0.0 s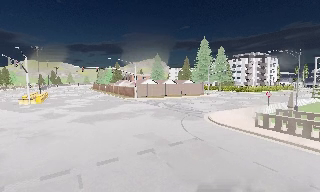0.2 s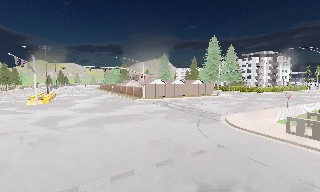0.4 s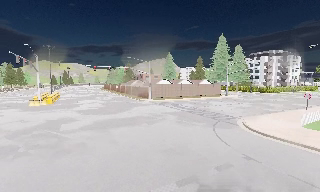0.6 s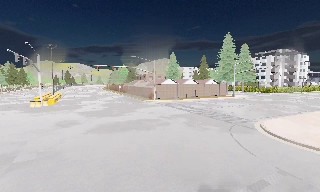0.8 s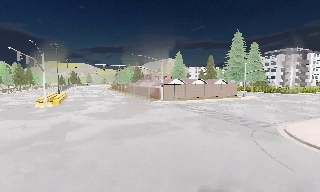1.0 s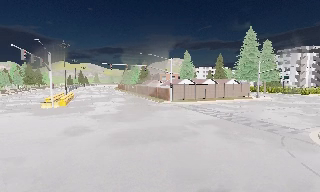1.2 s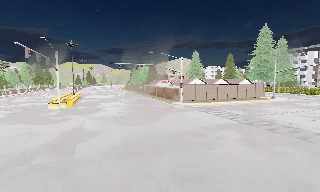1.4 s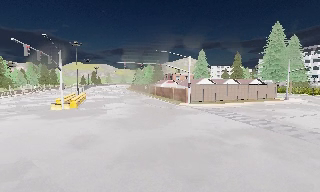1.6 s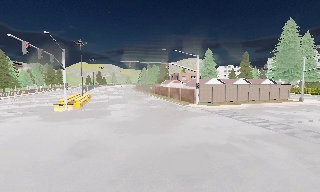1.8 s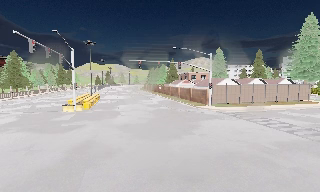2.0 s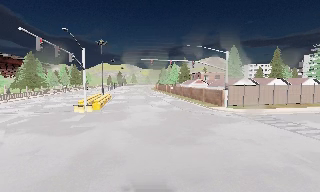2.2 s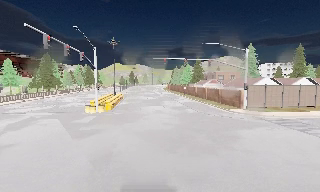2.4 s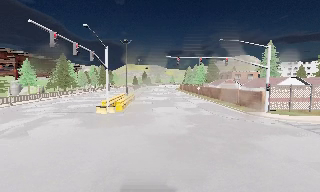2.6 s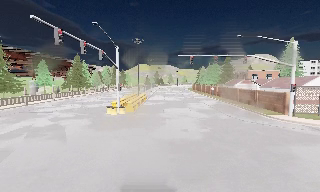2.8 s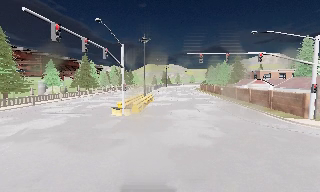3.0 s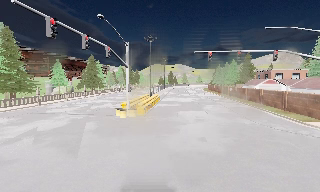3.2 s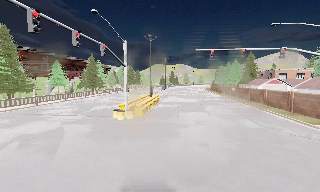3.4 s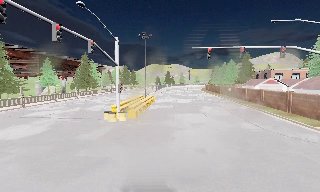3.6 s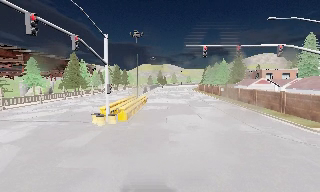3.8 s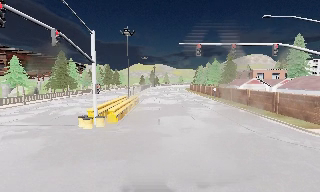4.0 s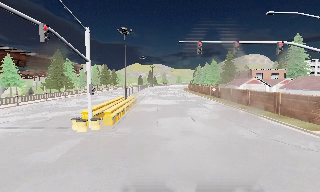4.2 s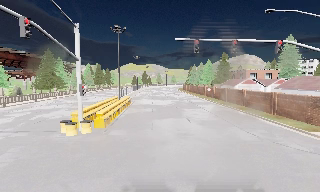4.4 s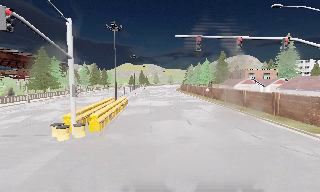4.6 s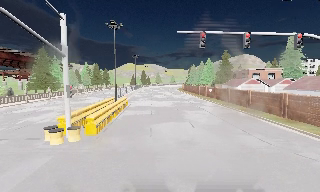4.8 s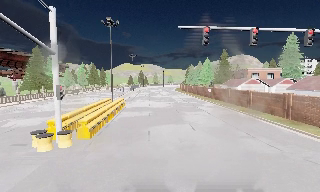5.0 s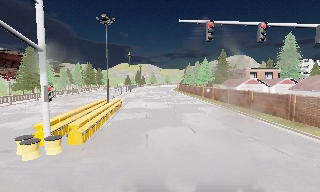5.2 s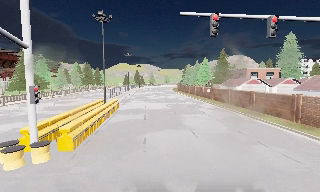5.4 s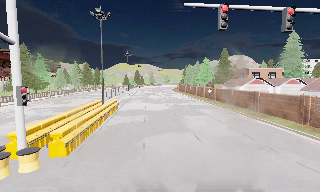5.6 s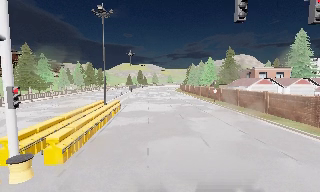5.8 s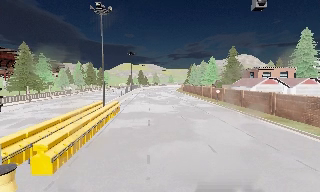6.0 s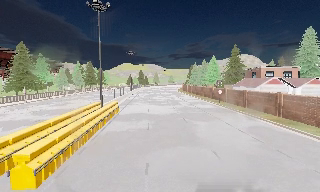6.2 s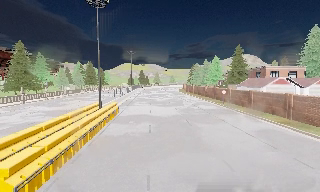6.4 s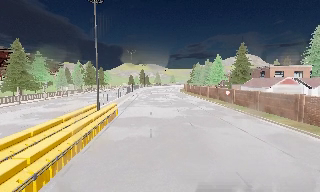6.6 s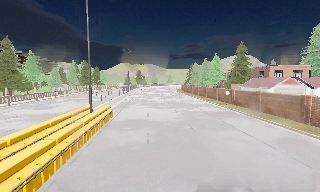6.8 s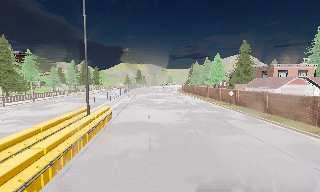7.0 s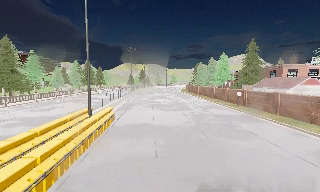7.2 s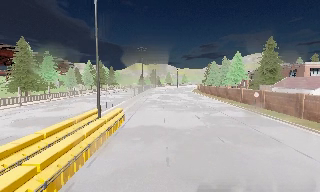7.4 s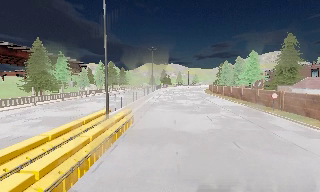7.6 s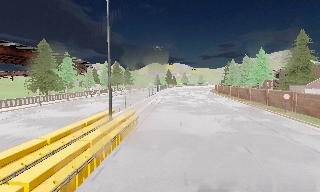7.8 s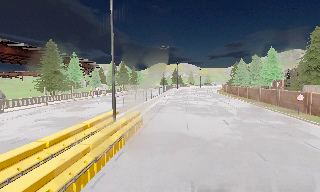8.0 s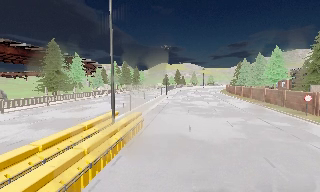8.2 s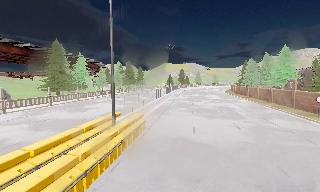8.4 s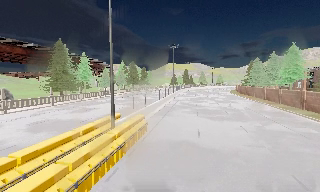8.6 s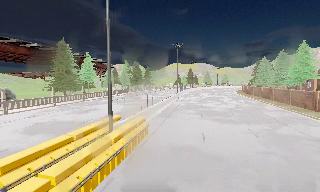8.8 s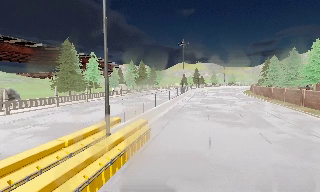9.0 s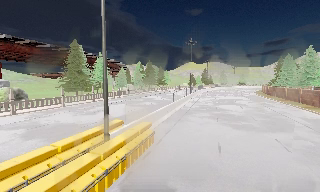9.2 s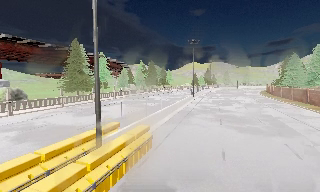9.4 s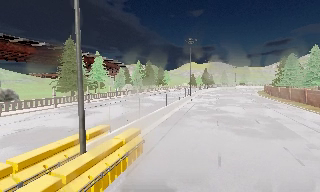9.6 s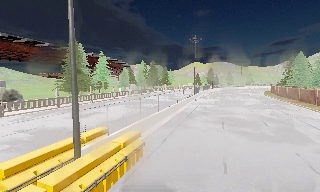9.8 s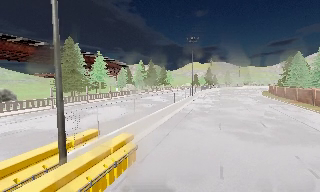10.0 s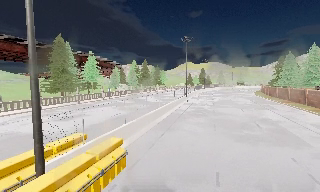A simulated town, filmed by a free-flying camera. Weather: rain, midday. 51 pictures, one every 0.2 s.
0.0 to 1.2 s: The camera travels forward and to its left, about 8 m, so what stands in front looms larger.
1.2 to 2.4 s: The camera swings to its left by about 20 degrees, and the scene slides to the right. It travels forward, about 7 m, so what stands in front looms larger.
2.4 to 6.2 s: The camera travels forward, about 16 m, so what stands in front looms larger.
6.2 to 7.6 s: The camera travels forward, about 6 m, so what stands in front looms larger. It loses speed.
7.6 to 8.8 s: The camera travels forward, about 4 m, so what stands in front looms larger. It gains speed.
8.8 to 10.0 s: The camera travels forward, about 3.5 m, so what stands in front looms larger. It loses speed.
The film runs forward here.
